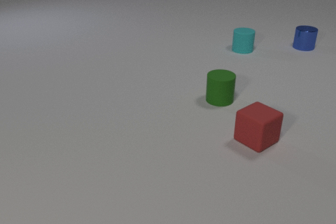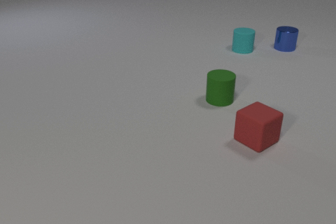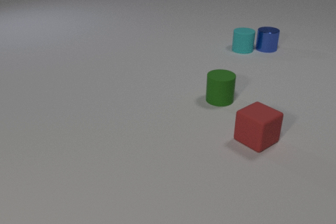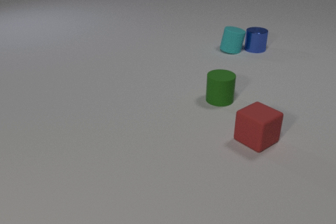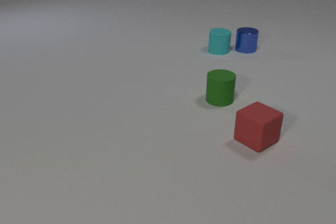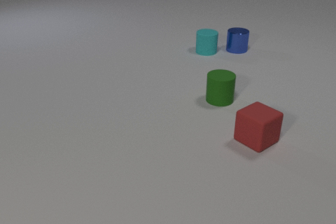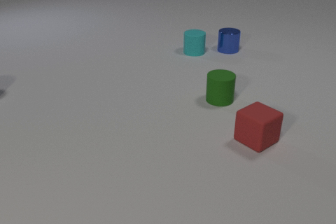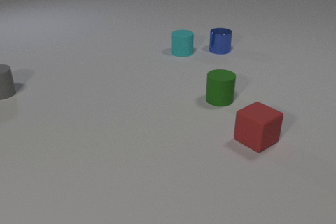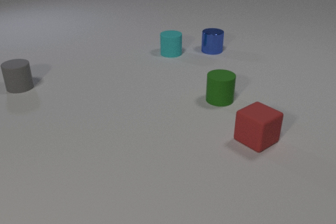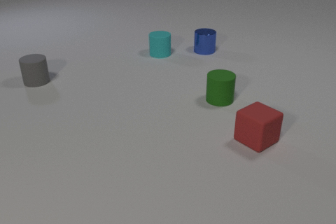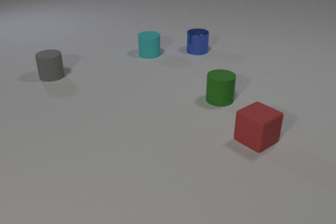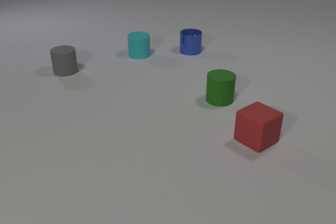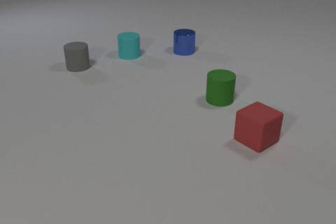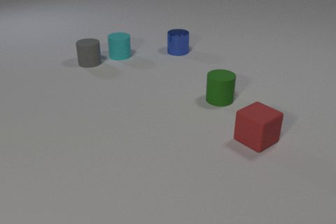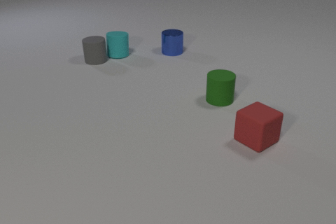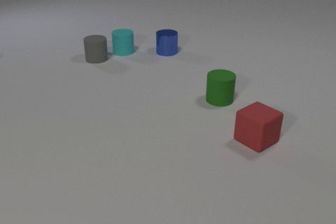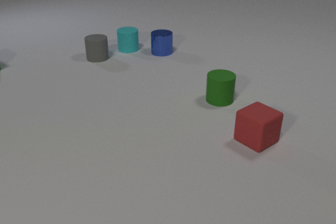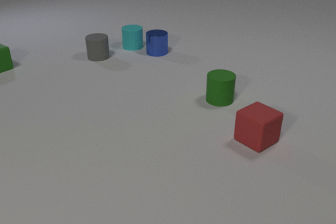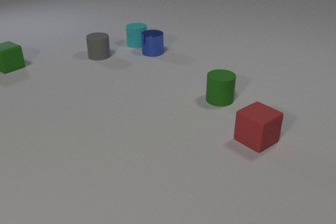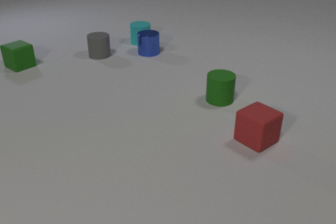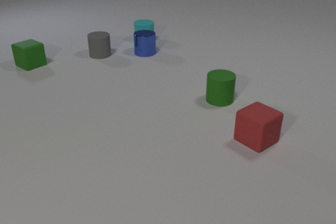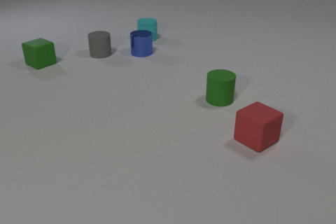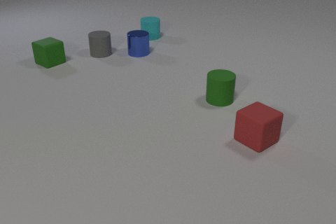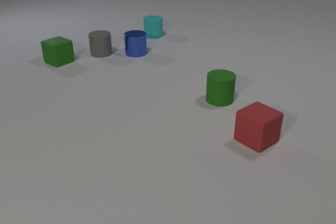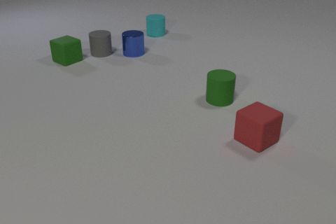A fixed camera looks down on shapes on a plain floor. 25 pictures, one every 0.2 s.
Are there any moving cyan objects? yes.
How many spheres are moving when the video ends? 0.
What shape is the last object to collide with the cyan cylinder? cylinder.
0.0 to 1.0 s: The blue metal cylinder slides to the left. The cyan rubber cylinder slides to the left. The blue metal cylinder and the cyan rubber cylinder collide.
1.0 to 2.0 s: The blue metal cylinder slides to the left. The cyan rubber cylinder slides to the left. The gray rubber cylinder comes in at the left edge, slides to the right and away from the camera.
2.0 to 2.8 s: The blue metal cylinder slides to the left. The cyan rubber cylinder slides to the left. The gray rubber cylinder slides to the right and away from the camera. The cyan rubber cylinder and the gray rubber cylinder collide.
2.8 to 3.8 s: The blue metal cylinder slides to the left. The cyan rubber cylinder slides away from the camera and to the right. The green rubber cube comes in at the left edge, slides to the right. The gray rubber cylinder slides away from the camera.
3.8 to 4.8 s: The blue metal cylinder slides to the left. The cyan rubber cylinder slides away from the camera and to the right. The green rubber cube slides to the right. The gray rubber cylinder slides away from the camera.
